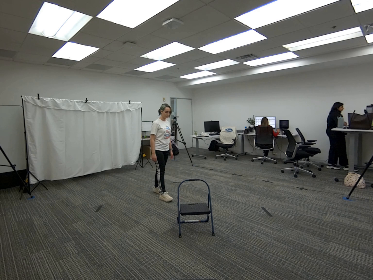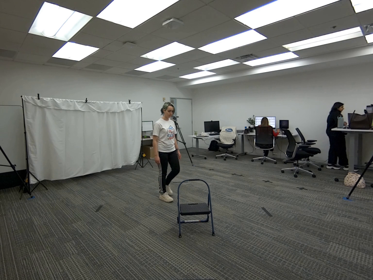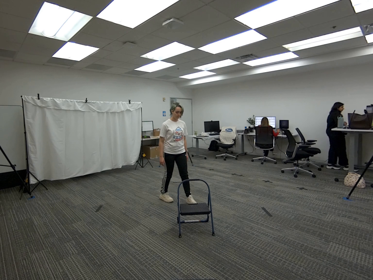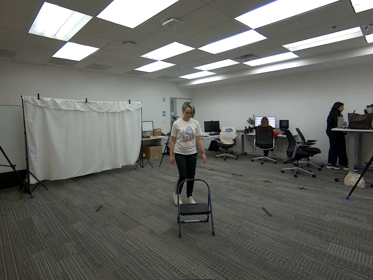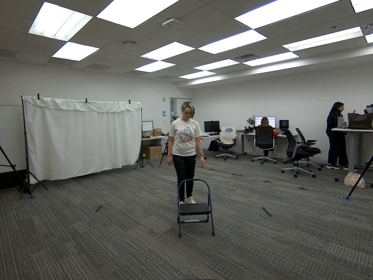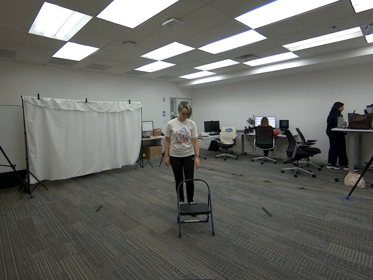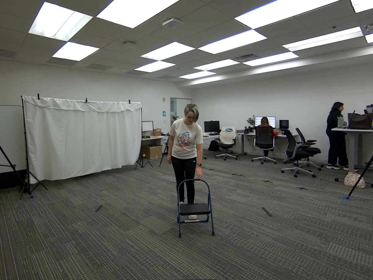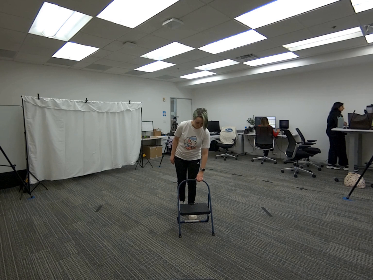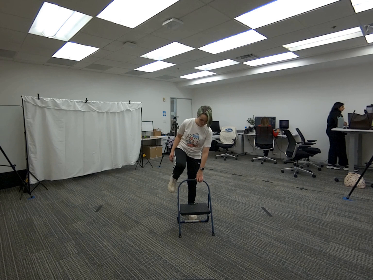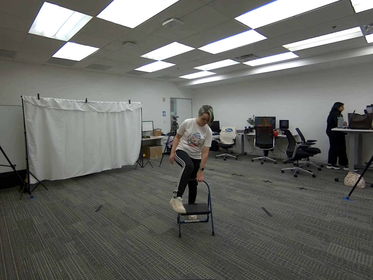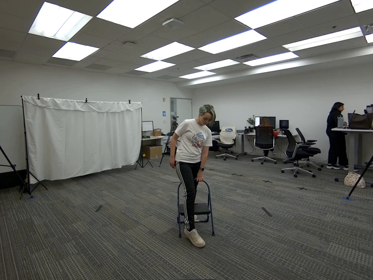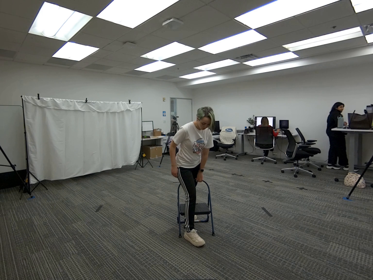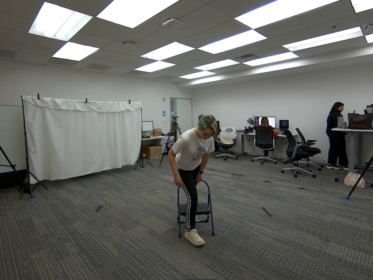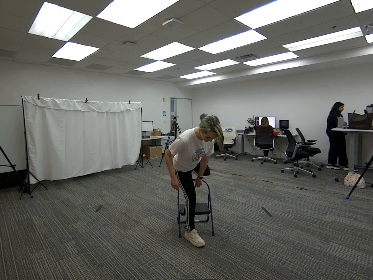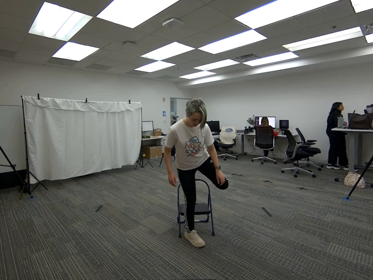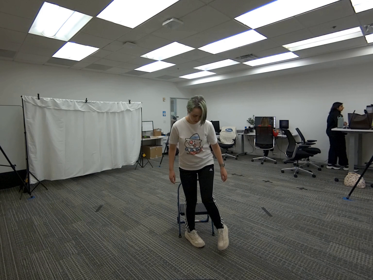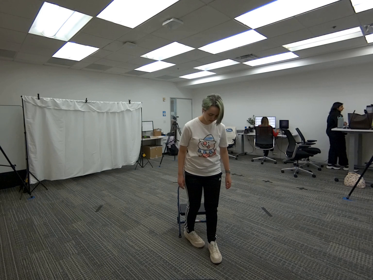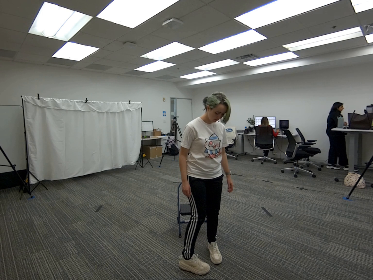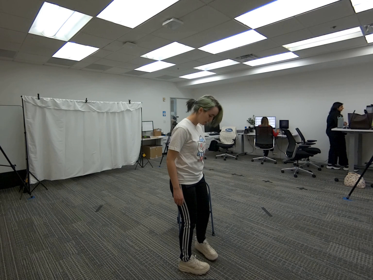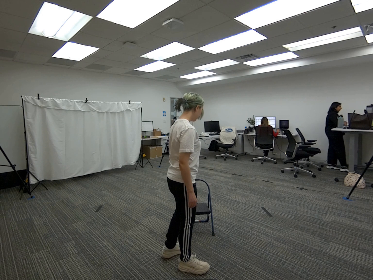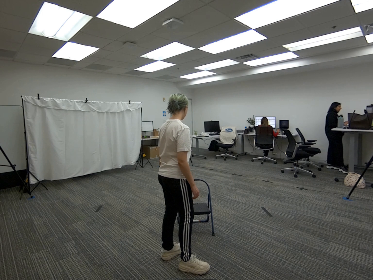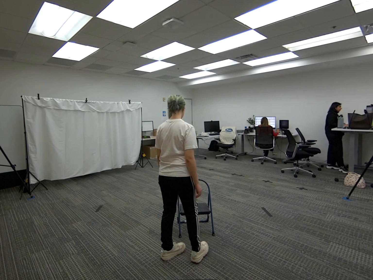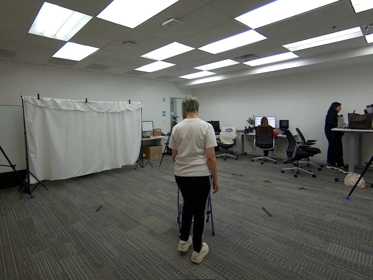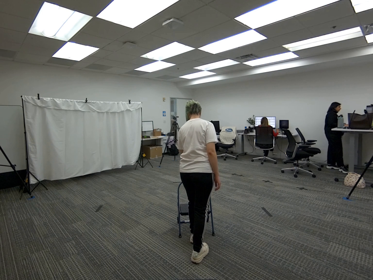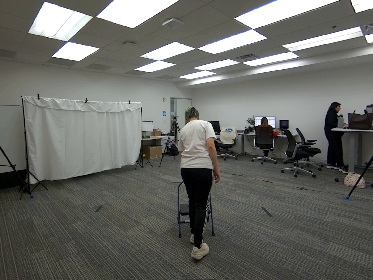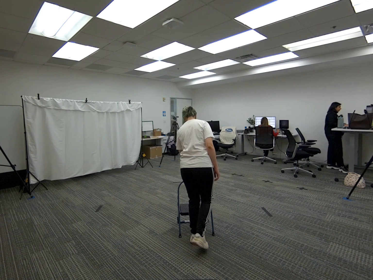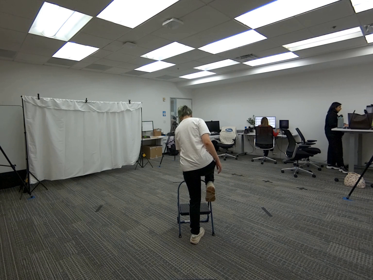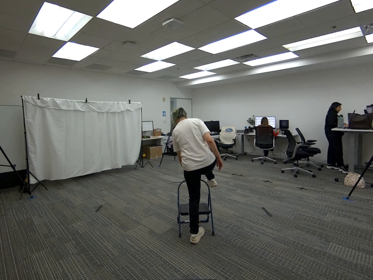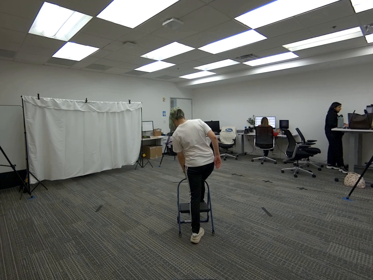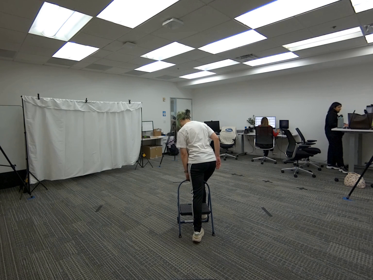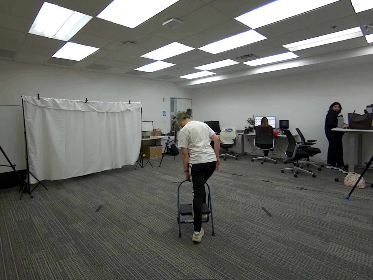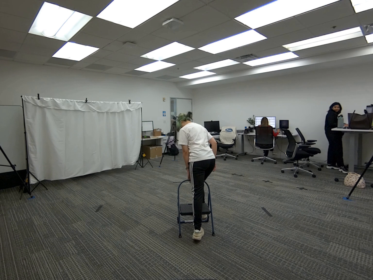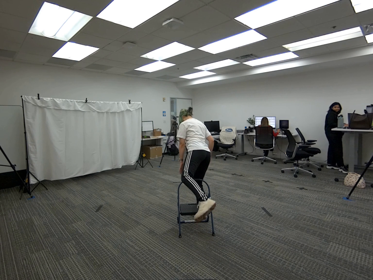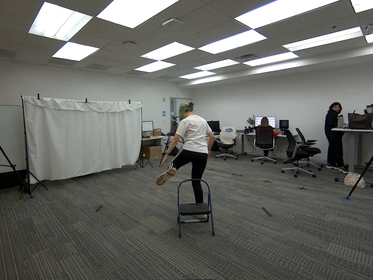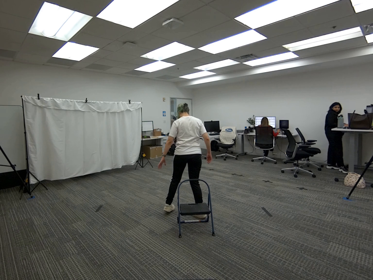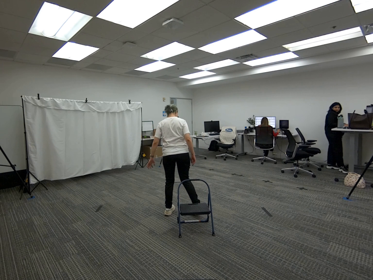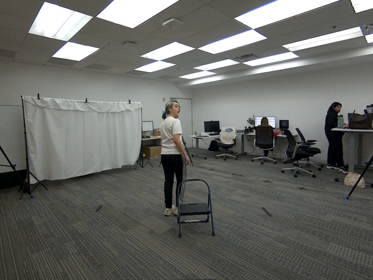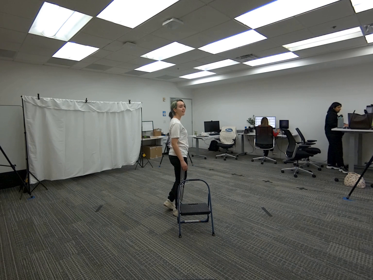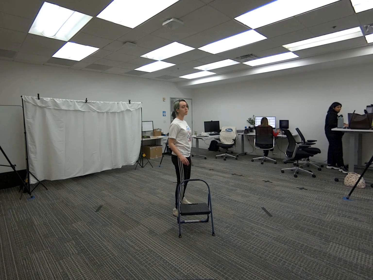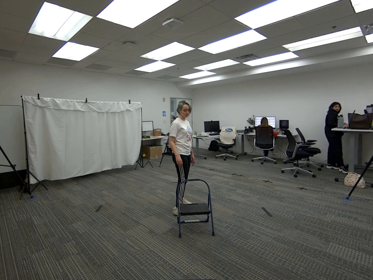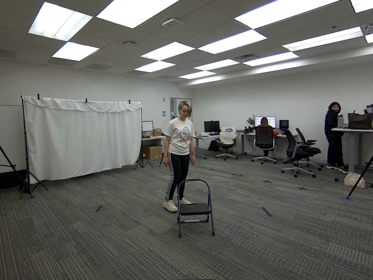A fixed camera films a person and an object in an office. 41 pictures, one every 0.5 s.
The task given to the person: Walk over to the step lader and step over the step ladder using one hand to hold the handle of the ladder.
